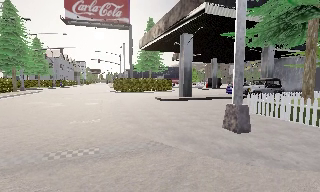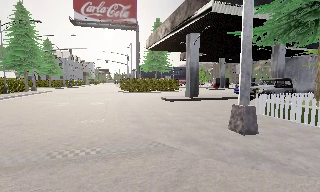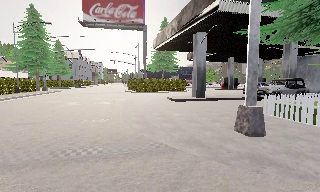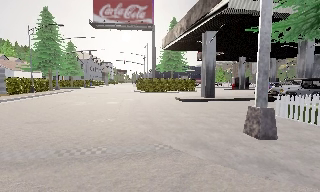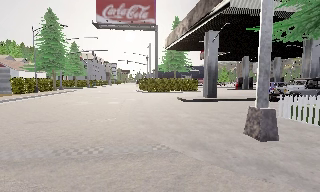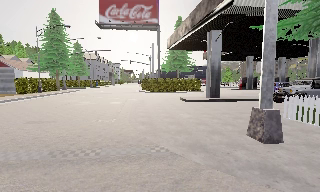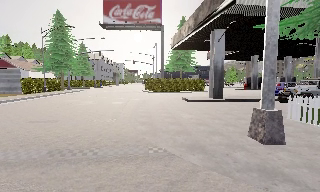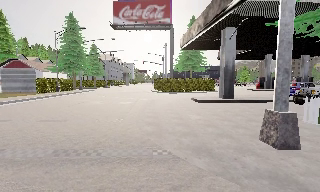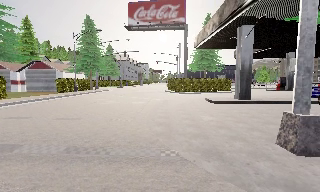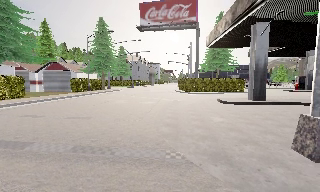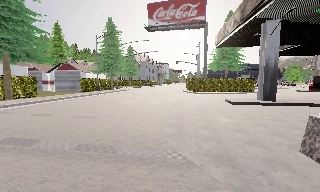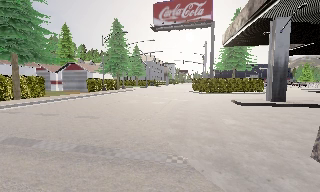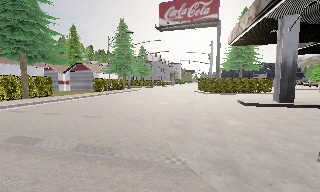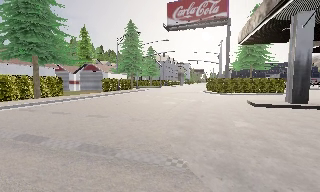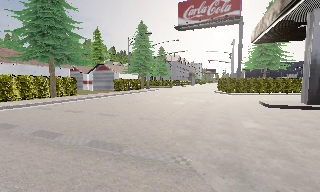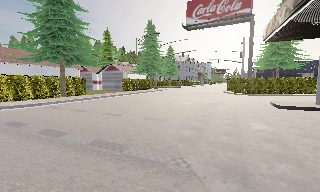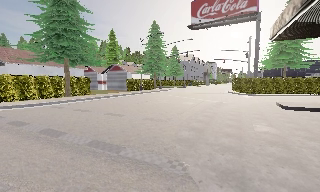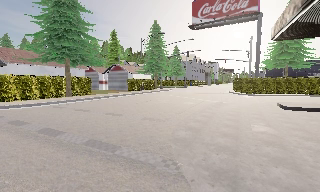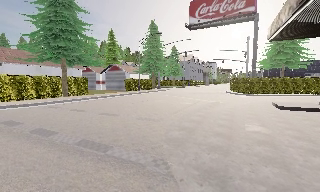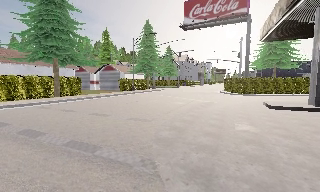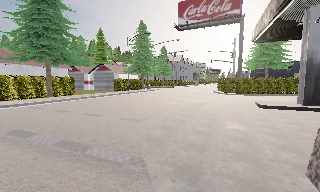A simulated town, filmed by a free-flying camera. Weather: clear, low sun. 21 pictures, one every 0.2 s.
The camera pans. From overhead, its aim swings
counterclockwise.
The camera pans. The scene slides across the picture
to the right.
0.0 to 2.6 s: The camera pans to its left, which is counterclockwise from overhead, by about 35 degrees. It travels to its right and forward, about 2 m.
2.6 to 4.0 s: The camera travels to its right, about 1 m.
The film runs backward here.
